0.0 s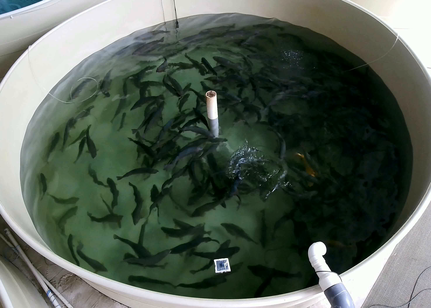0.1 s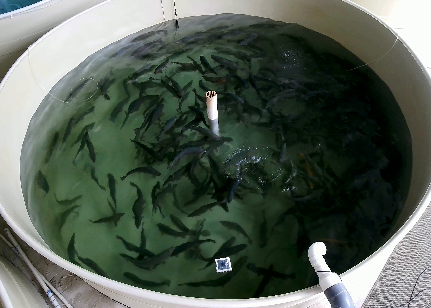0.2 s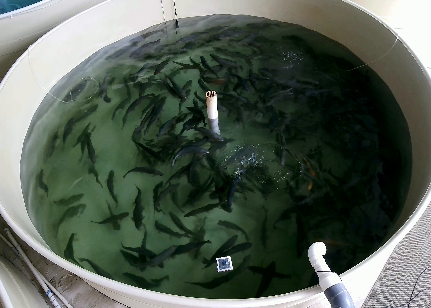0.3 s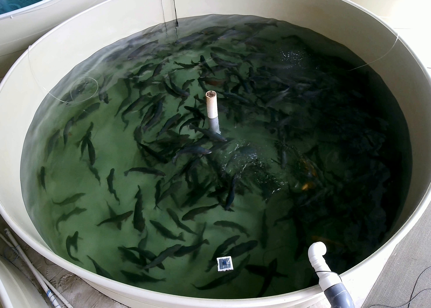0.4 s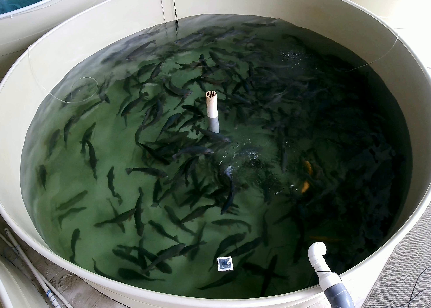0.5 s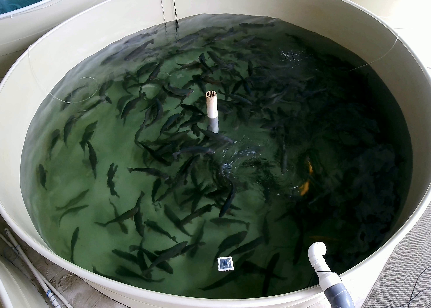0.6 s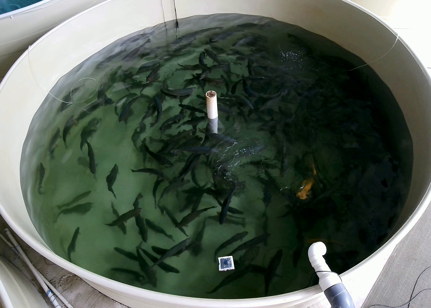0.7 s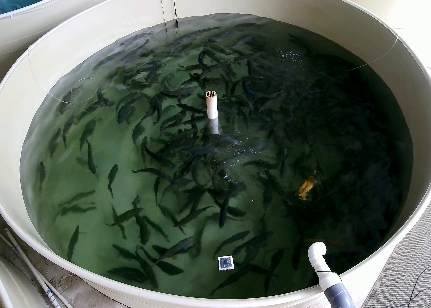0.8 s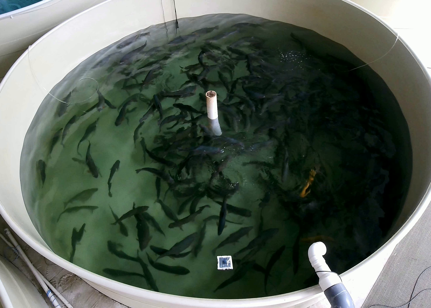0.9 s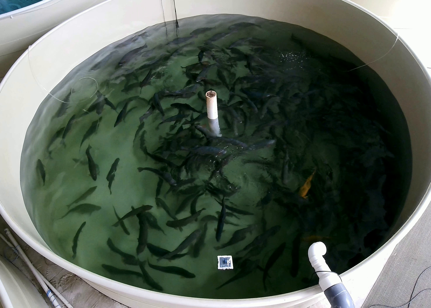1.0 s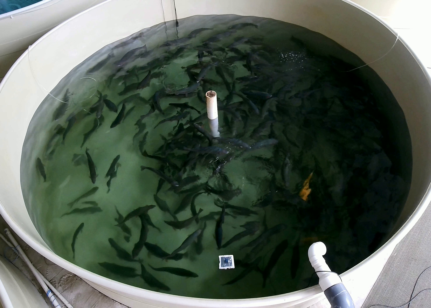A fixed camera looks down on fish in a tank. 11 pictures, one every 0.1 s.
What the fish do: Foraging.
